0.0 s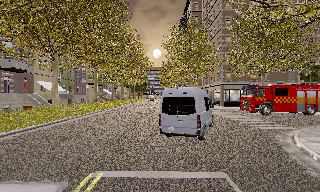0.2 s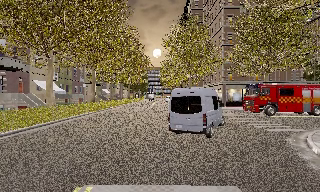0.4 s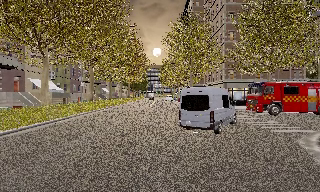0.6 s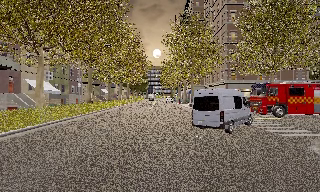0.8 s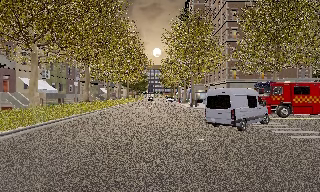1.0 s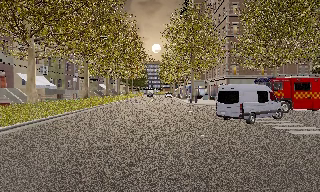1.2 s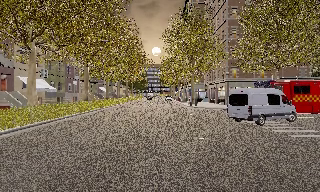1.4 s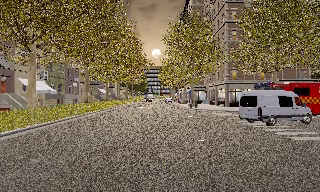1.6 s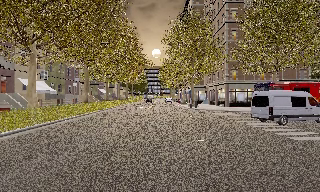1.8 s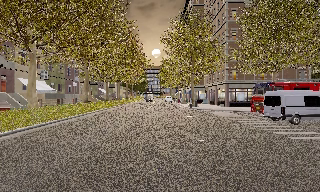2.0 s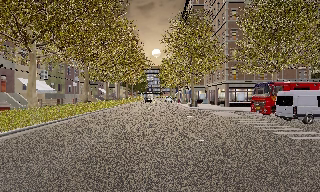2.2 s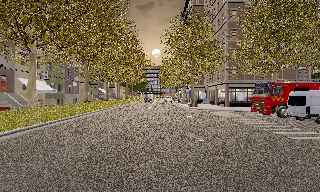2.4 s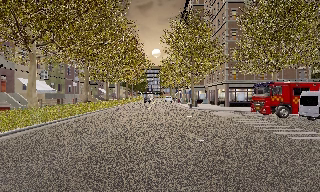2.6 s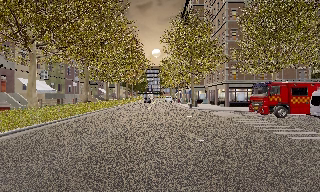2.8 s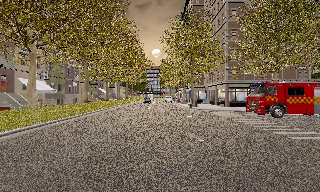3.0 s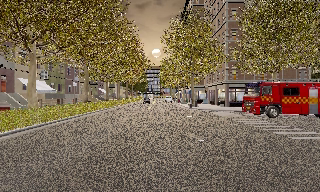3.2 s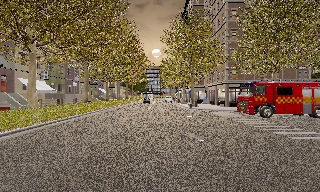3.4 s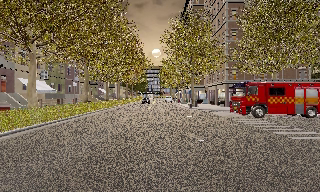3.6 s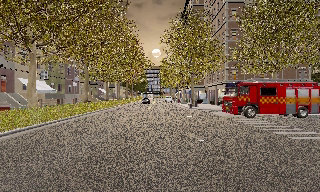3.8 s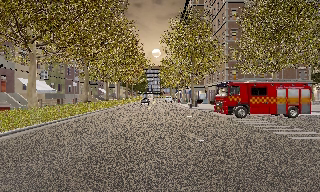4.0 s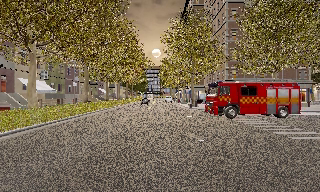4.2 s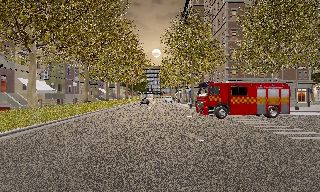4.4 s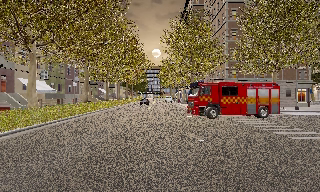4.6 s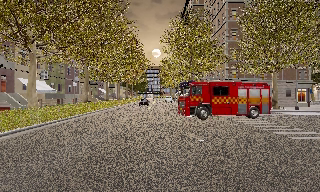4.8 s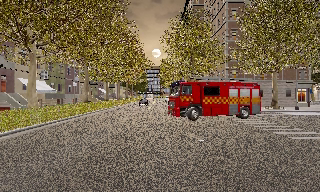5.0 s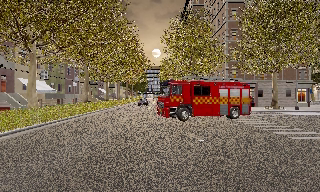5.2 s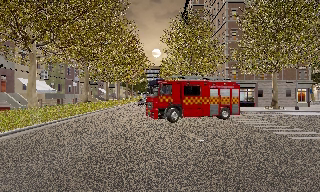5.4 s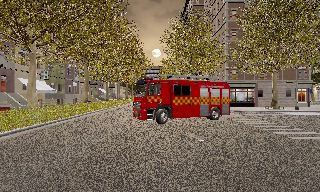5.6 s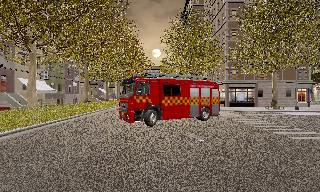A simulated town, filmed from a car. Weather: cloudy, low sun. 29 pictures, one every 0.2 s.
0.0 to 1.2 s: The camera travels forward, about 2.5 m, so what stands in front looms larger. It loses speed.
1.2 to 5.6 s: The camera keeps its place and its aim.
The film runs forward here.
